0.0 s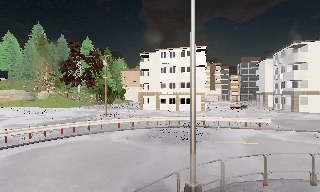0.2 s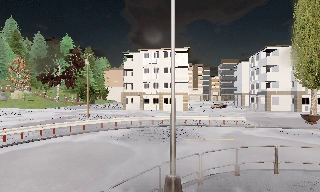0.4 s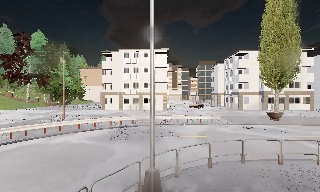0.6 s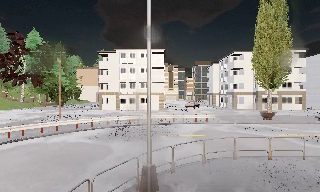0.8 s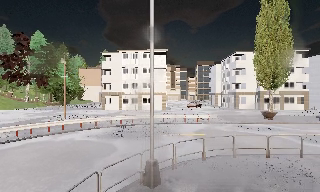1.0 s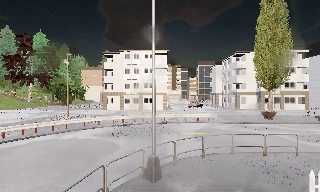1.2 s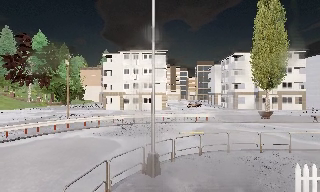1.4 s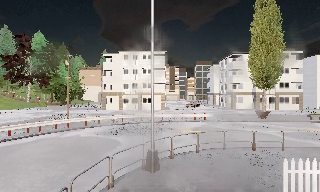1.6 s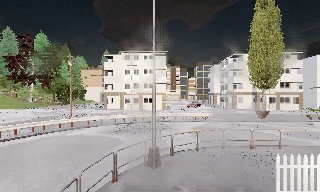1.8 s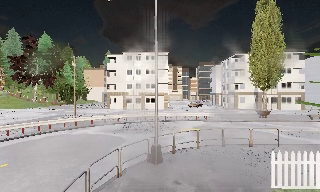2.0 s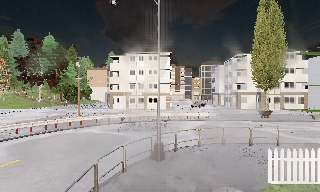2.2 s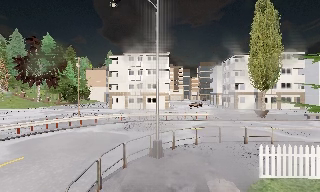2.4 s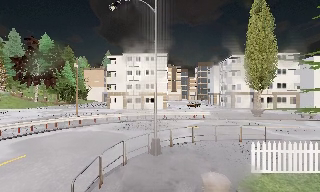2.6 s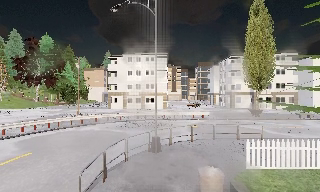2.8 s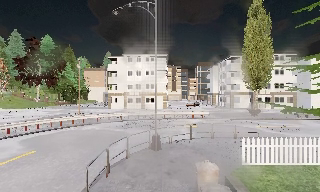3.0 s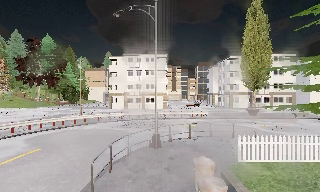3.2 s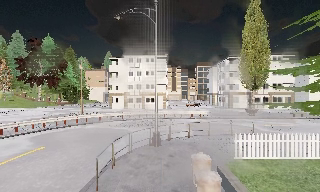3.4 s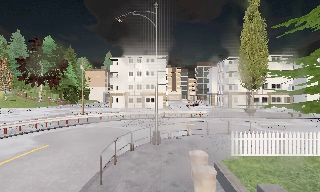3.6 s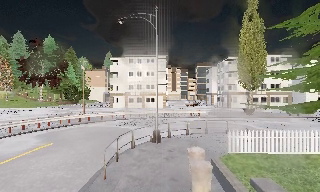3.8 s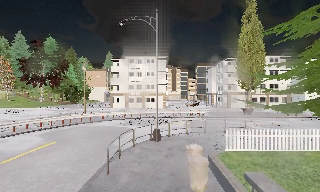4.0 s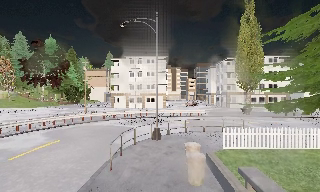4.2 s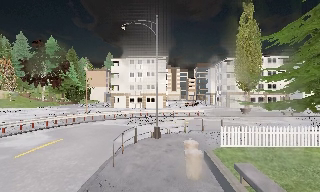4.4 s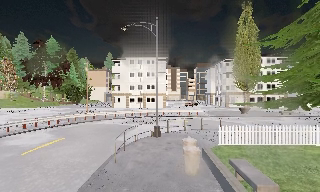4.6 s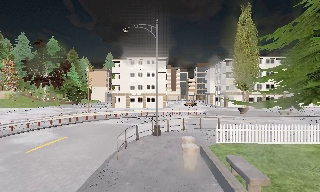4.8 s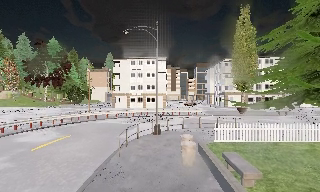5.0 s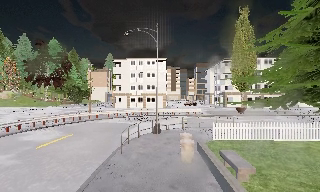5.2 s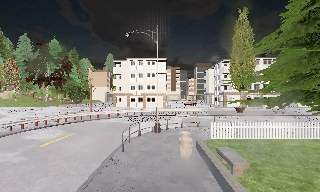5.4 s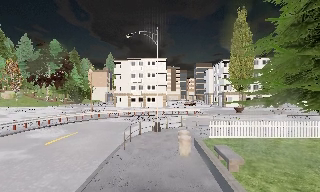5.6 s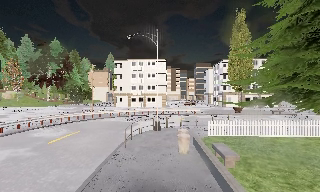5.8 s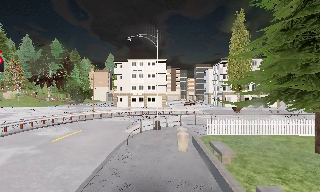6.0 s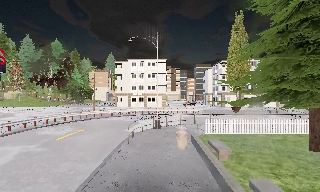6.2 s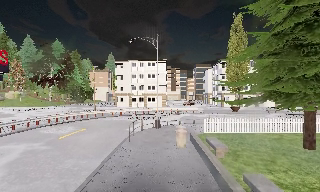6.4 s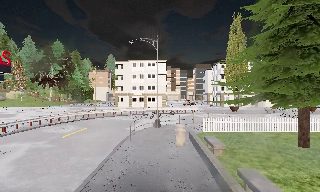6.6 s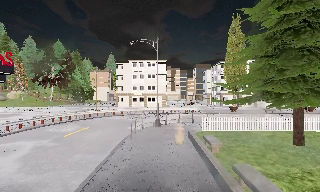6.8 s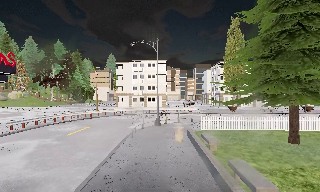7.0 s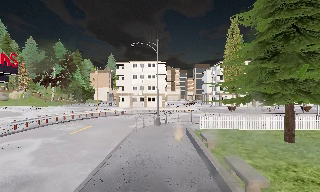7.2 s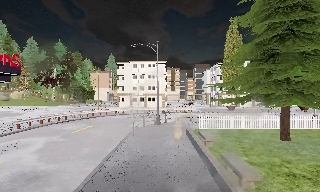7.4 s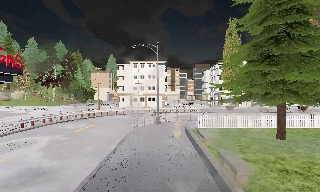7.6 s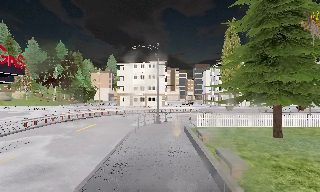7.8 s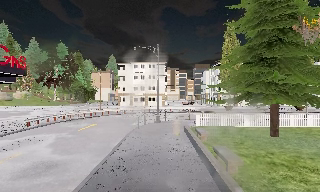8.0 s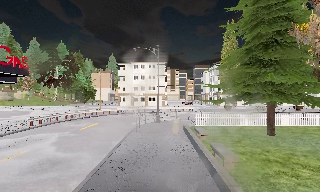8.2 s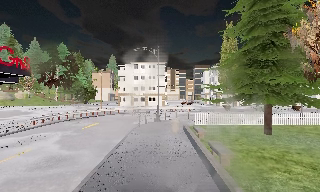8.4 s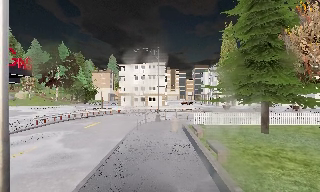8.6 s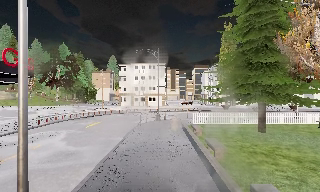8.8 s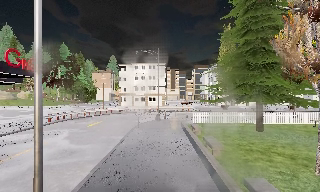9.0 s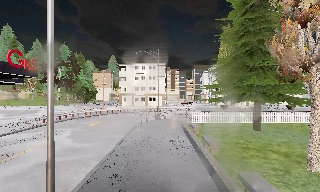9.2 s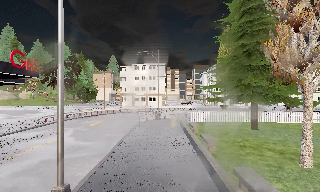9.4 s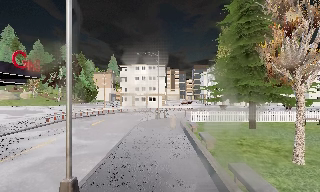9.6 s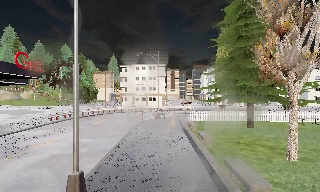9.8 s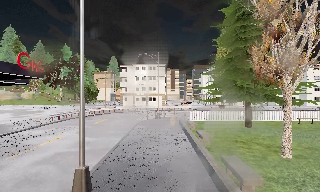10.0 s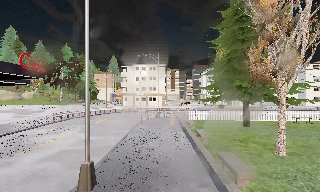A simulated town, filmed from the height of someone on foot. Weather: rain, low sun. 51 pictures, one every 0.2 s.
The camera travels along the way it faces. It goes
backward.
0.0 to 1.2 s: The camera swings to its right by about 15 degrees, and the scene slides to the left. It travels backward, about 2 m, so what stands in front gets smaller.
1.2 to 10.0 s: The camera travels backward, about 13 m, so what stands in front gets smaller.
The film runs backward here.
